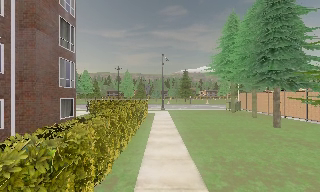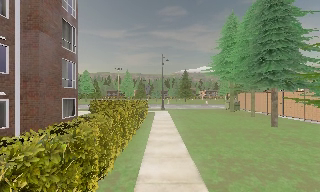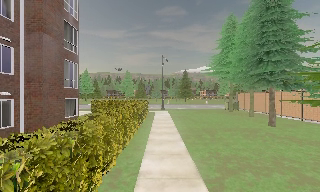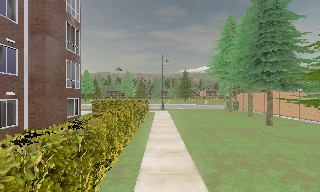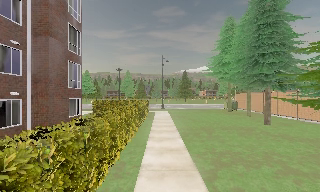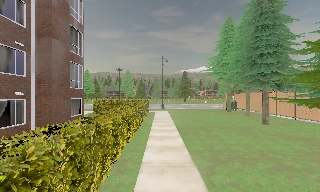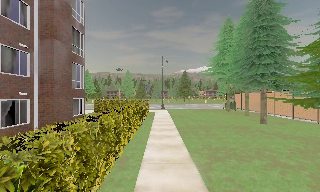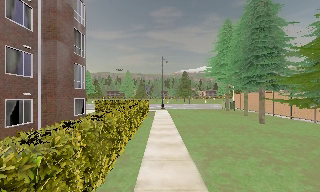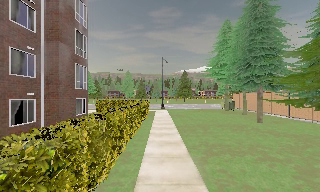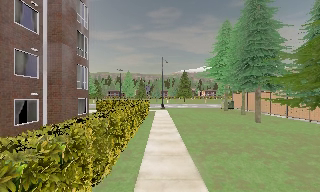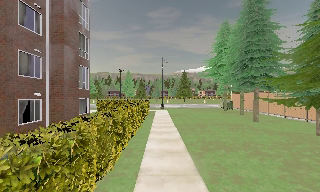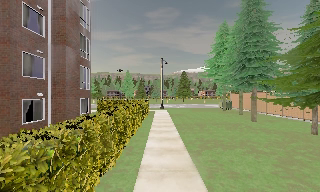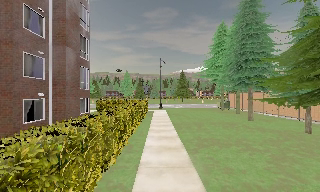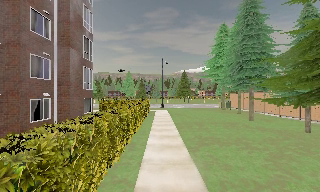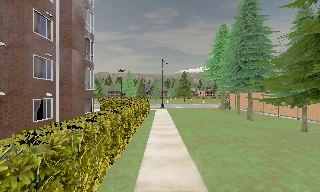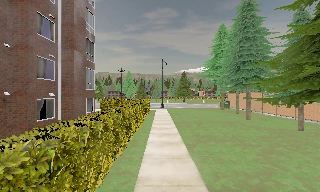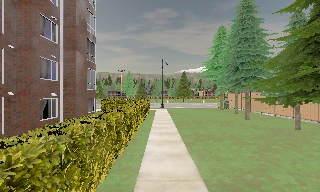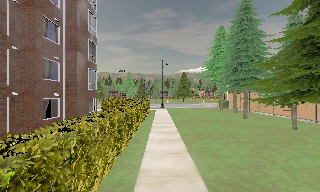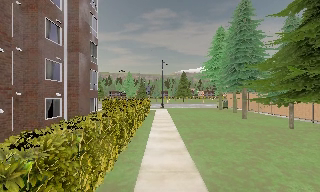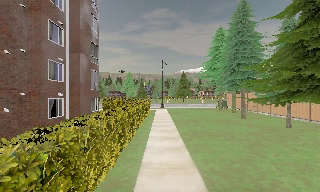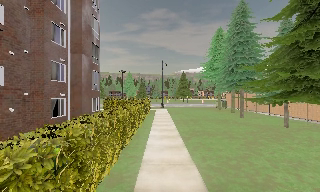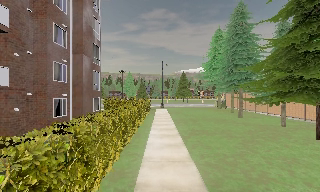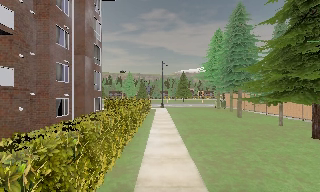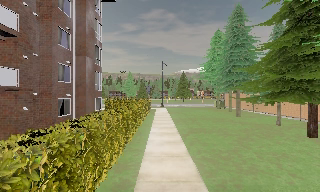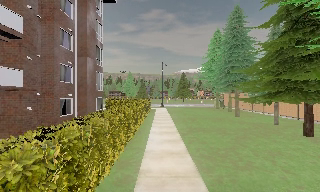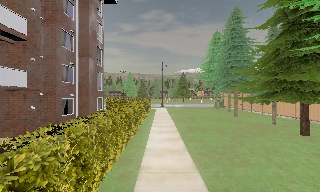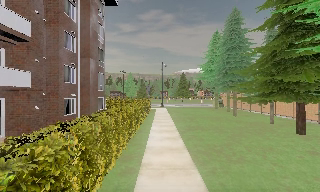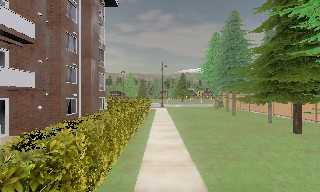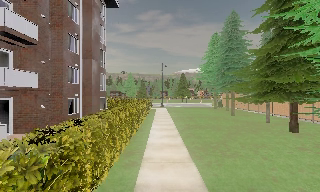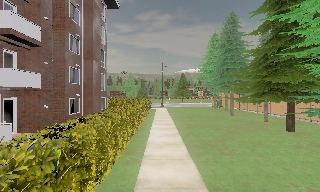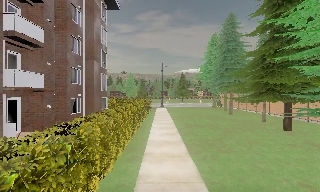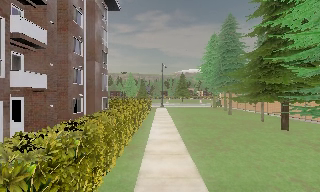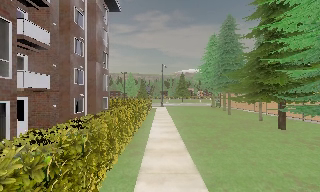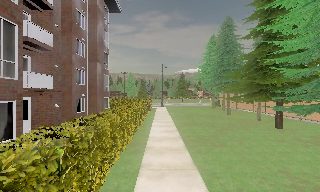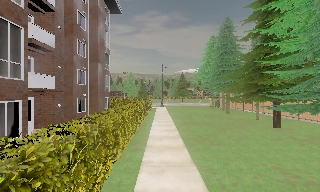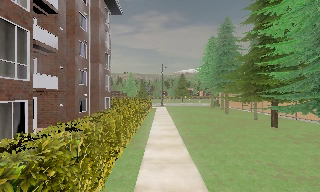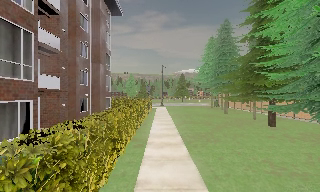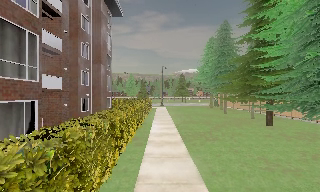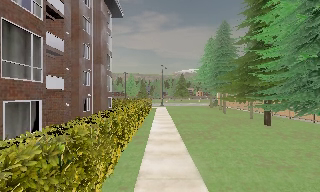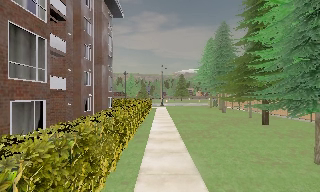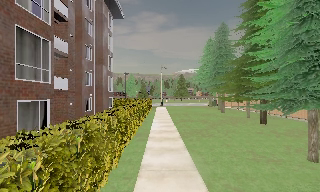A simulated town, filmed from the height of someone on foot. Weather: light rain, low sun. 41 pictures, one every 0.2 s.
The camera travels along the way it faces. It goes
backward.
0.0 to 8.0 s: The camera travels backward, about 11 m, so what stands in front gets smaller.
The film runs backward here.
